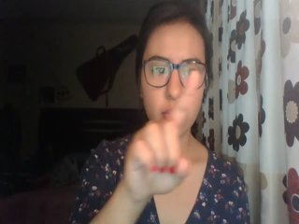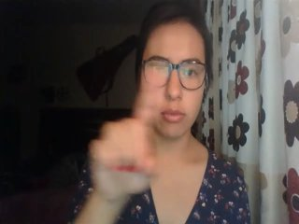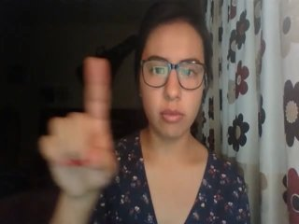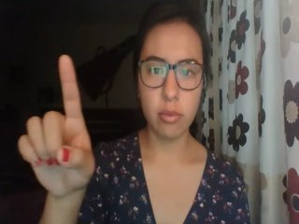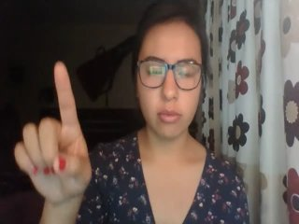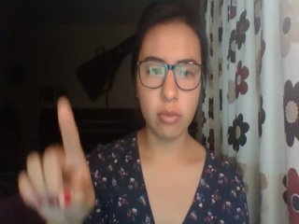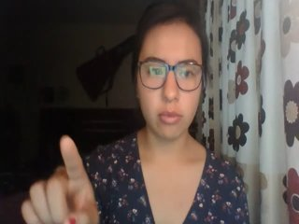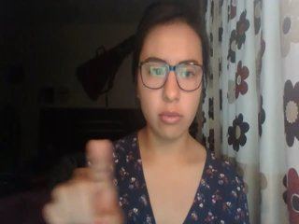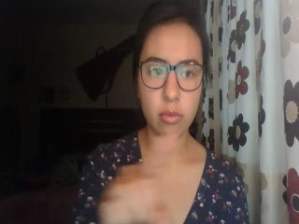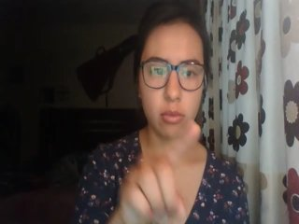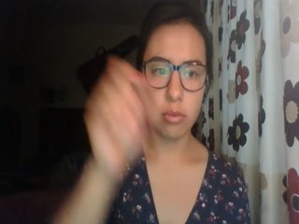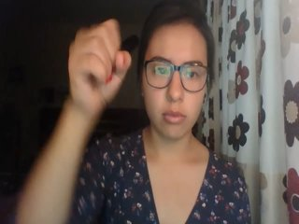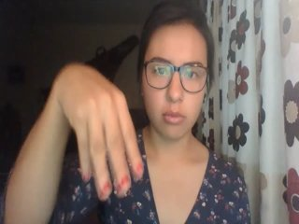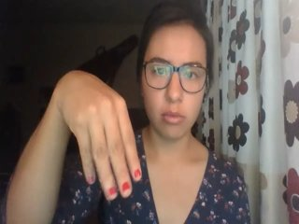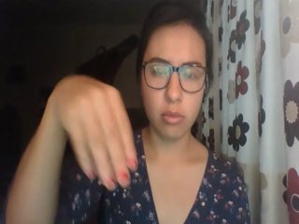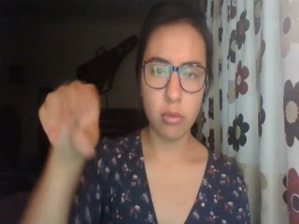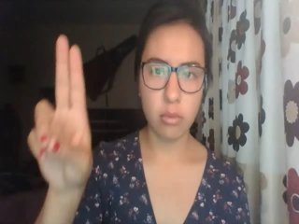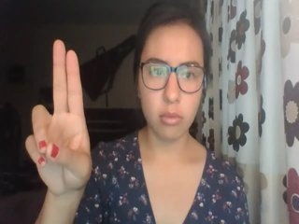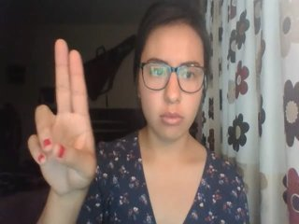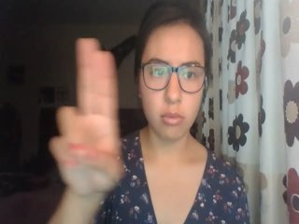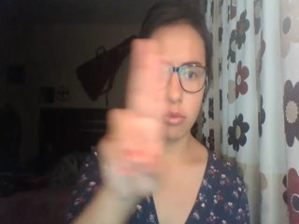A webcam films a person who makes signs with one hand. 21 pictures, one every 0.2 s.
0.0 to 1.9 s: Pointing with one finger.
2.0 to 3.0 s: On the screen the hand sweeps downward. The name of the sign: Throw down.
3.1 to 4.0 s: Pointing with two fingers.
